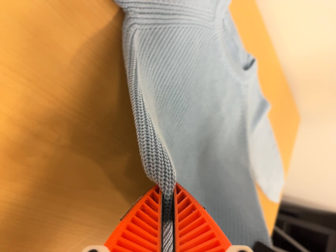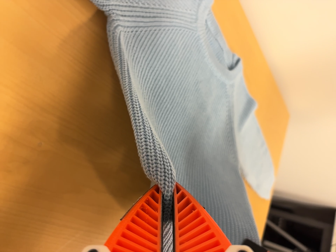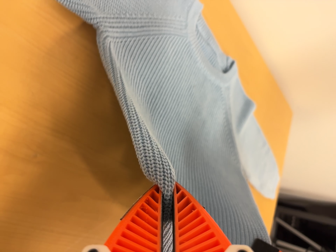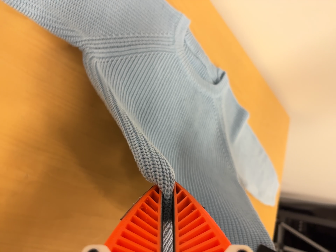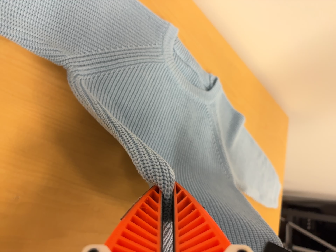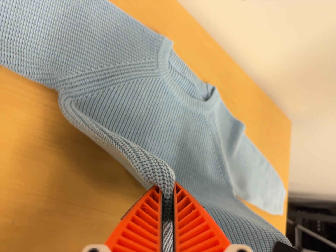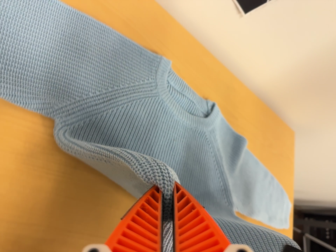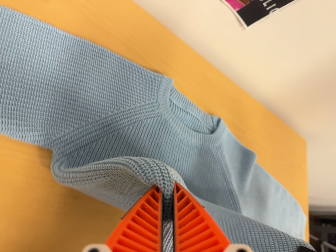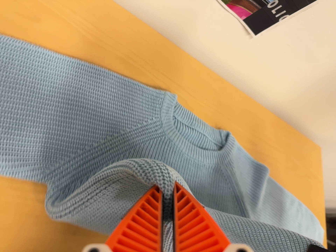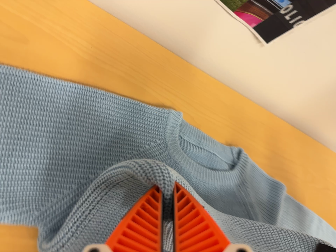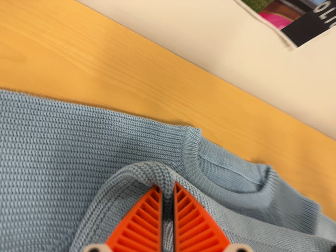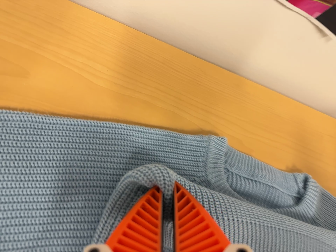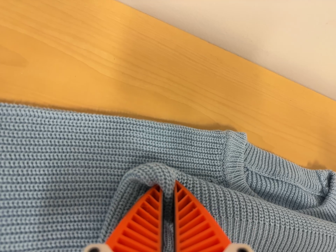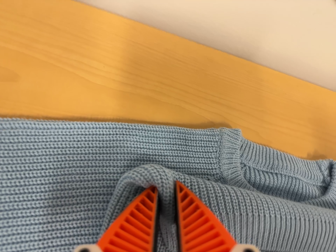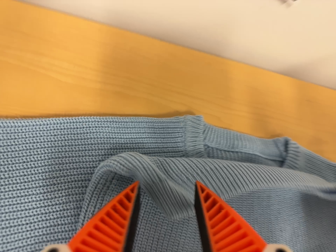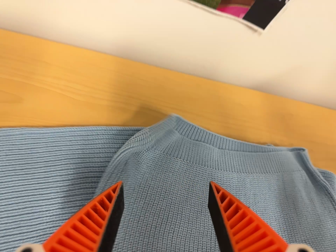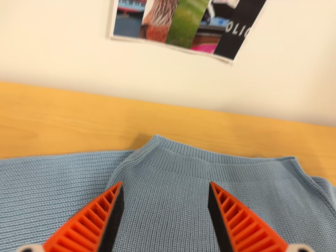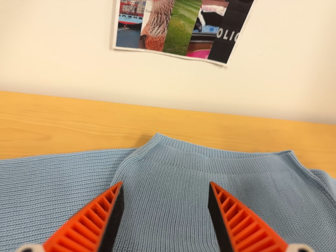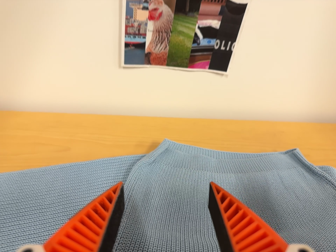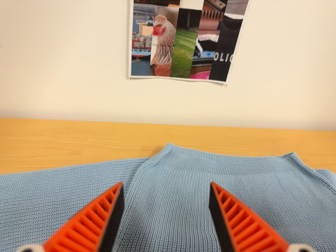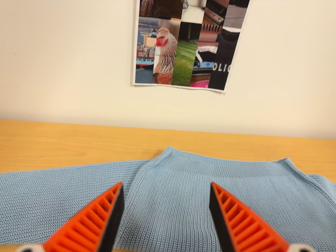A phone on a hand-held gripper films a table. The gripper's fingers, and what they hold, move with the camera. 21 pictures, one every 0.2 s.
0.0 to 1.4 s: The camera travels to its right and toward the top of its view, about 14 cm. It rolls about its line of sight by about 15 degrees, and the scene rotates counterclockwise.
1.4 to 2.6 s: The scene slides to the right, as the camera pans about 15 degrees to its left. It travels forward and toward the top of its view, about 18 cm, so what stands in front looms larger. It rolls about its line of sight by about 10 degrees, and the scene rotates counterclockwise.
2.6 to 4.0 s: The camera travels backward and toward the bottom of its view, about 32 cm. Its aim tips toward the top of its view by about 35 degrees. It rolls about its line of sight by about 20 degrees, and the scene rotates counterclockwise.
The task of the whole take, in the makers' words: fold up.
The film runs forward here.
